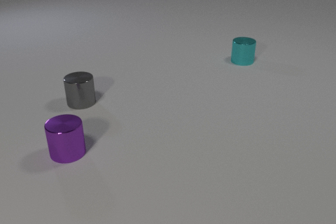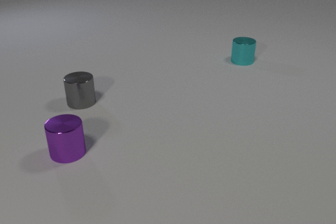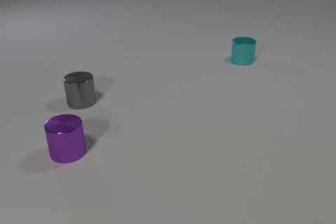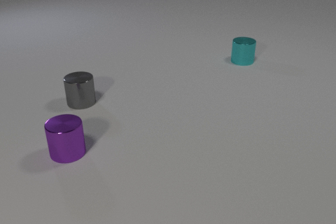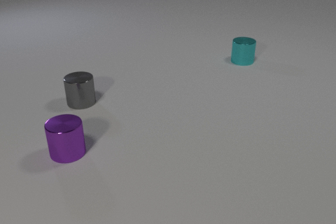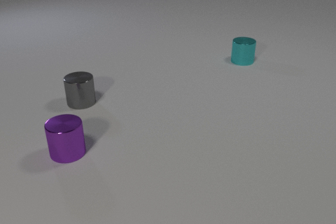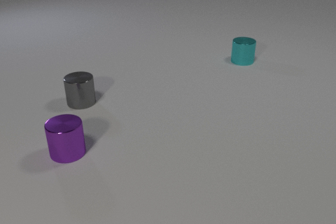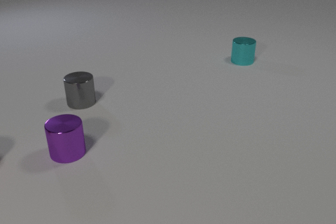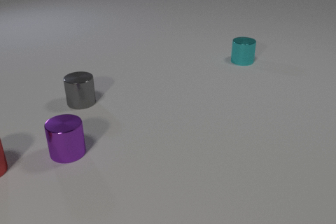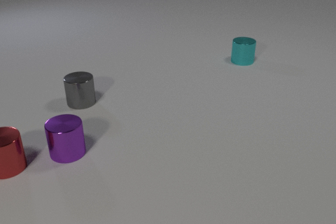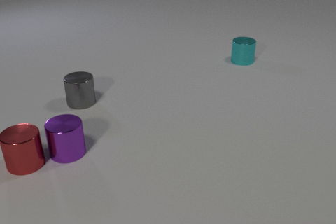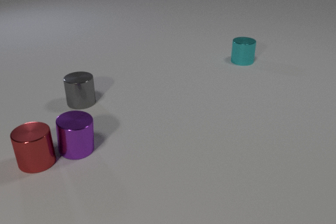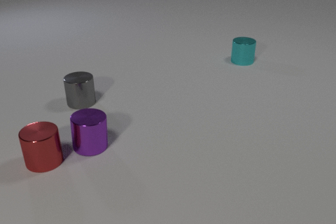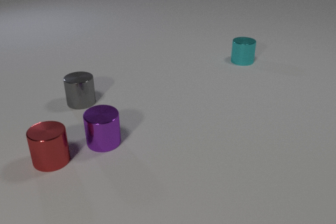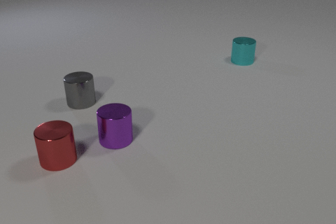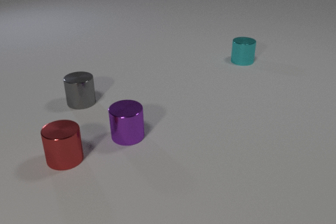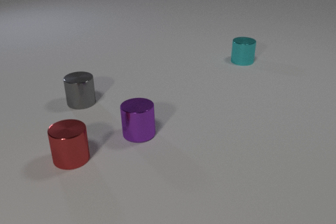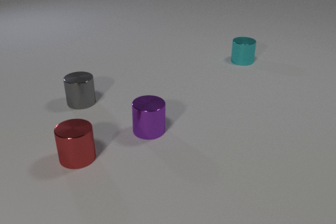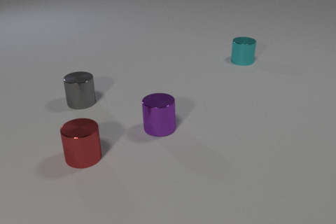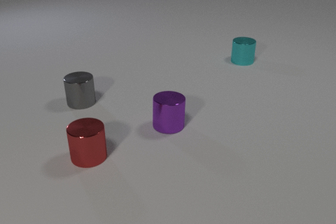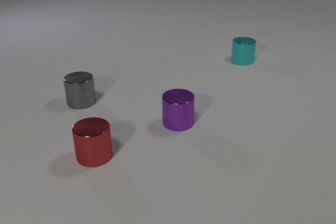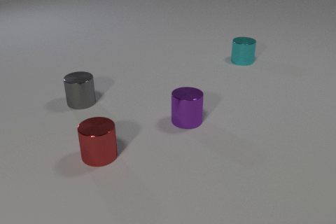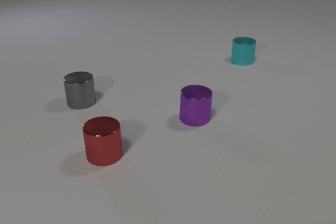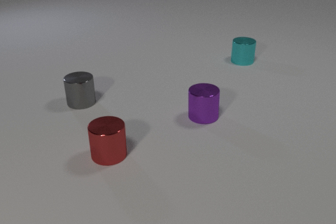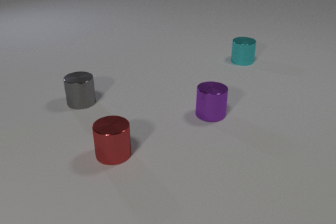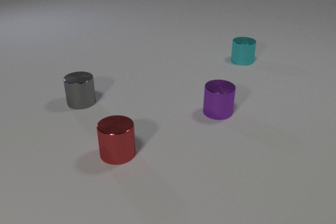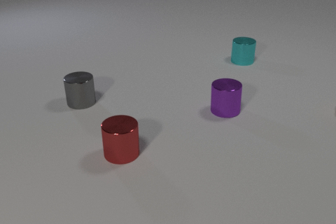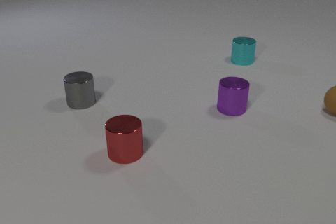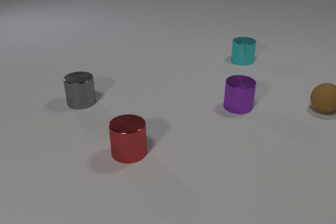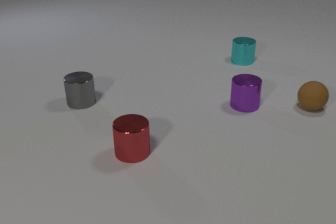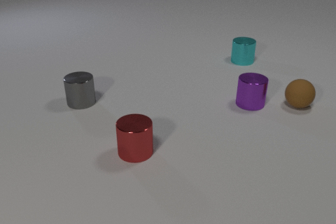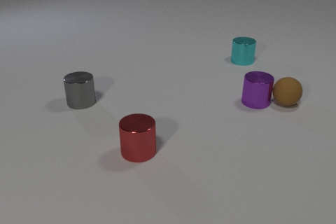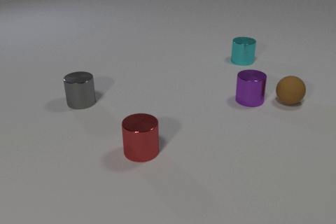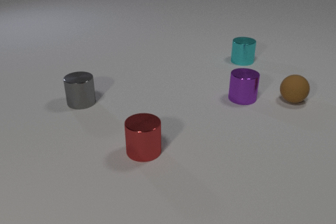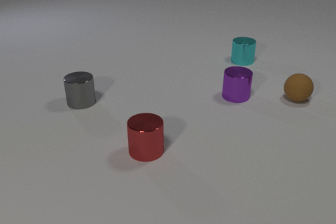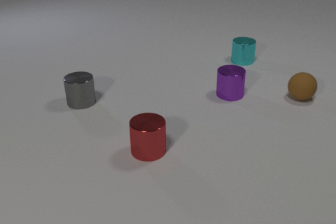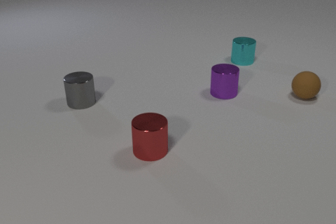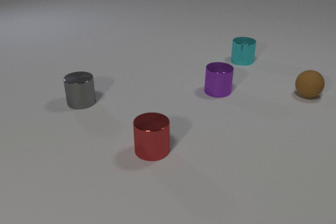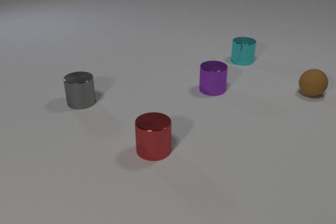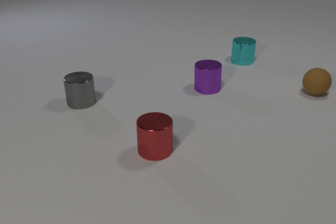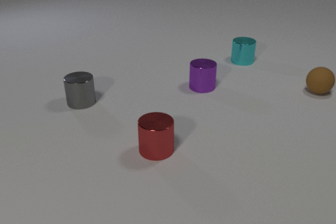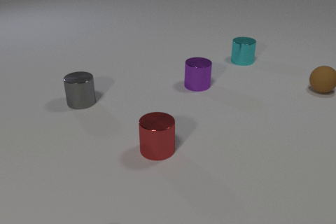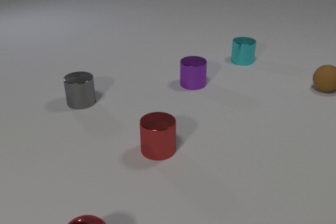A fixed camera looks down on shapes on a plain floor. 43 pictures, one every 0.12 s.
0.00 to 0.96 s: The red metal cylinder comes in at the left edge.
0.96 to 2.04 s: The red metal cylinder slides to the right. The purple metal cylinder slides to the right. The red metal cylinder and the purple metal cylinder collide.
2.04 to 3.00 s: The red metal cylinder slides to the right. The purple metal cylinder slides to the right and away from the camera.
3.00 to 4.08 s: The red metal cylinder slides to the right. The purple metal cylinder slides away from the camera and to the right. The brown rubber sphere comes in at the right edge, rolls to the left. The purple metal cylinder and the brown rubber sphere collide.
4.08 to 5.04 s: The red metal cylinder slides to the right. The purple metal cylinder slides to the left and away from the camera. The brown rubber sphere rolls away from the camera and to the right. The red metal sphere comes in at the bottom edge, rolls away from the camera.
Are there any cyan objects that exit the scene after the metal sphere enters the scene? no.
What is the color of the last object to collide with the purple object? brown.
Are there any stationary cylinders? yes.
